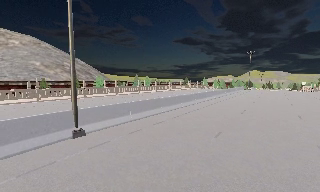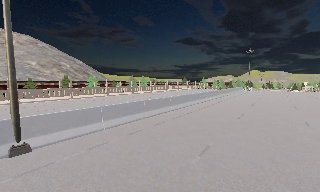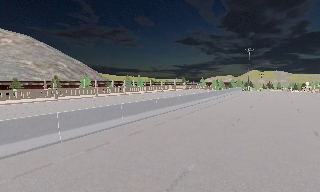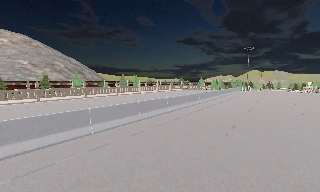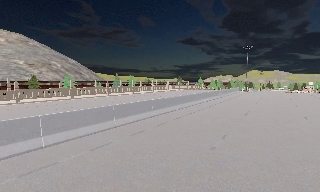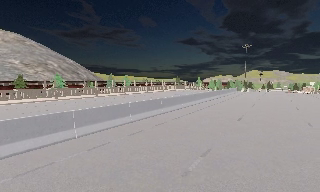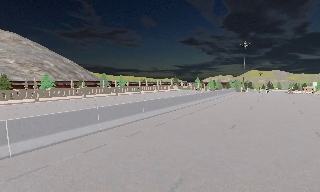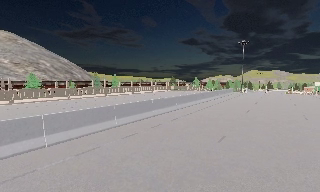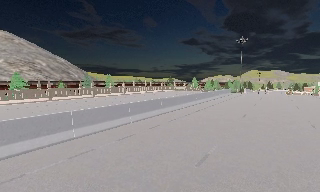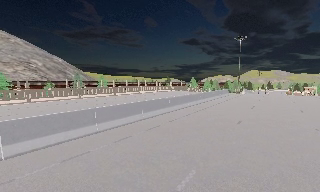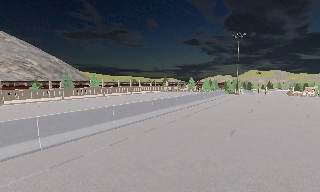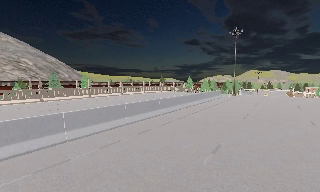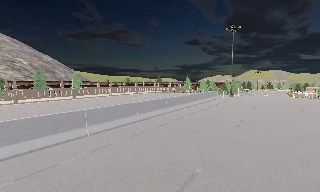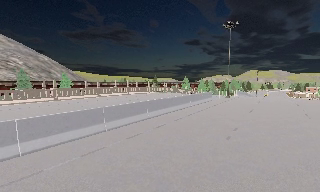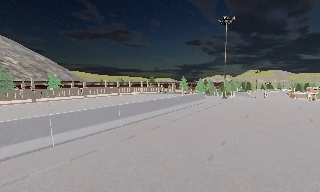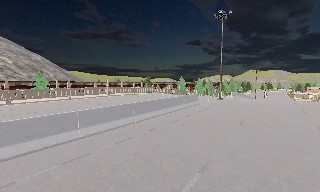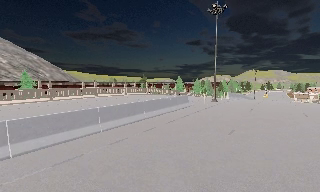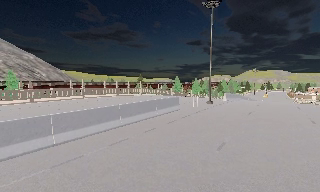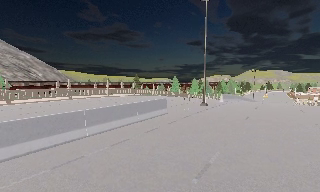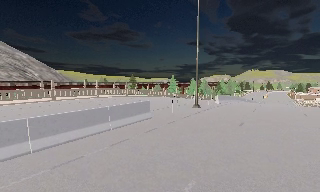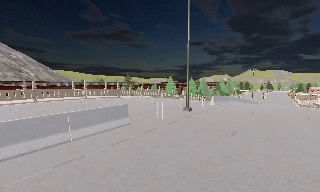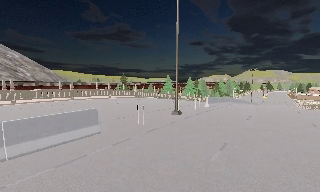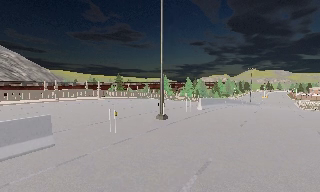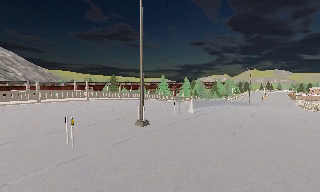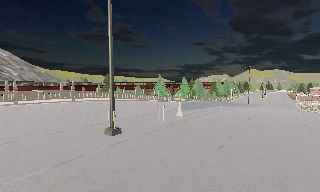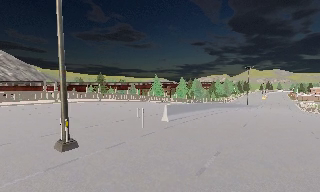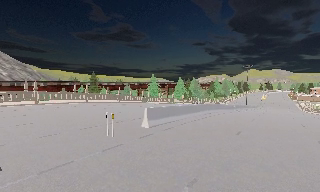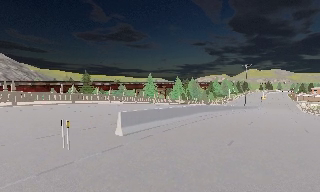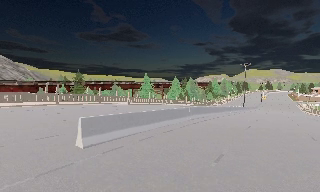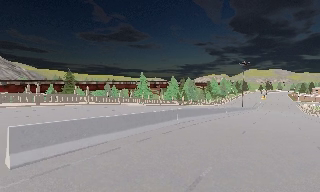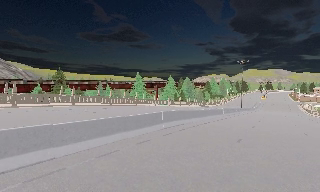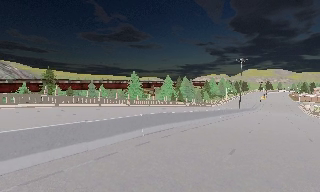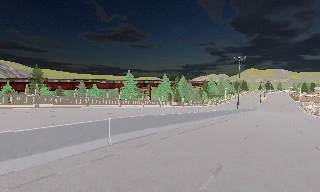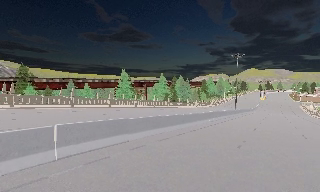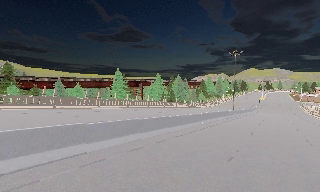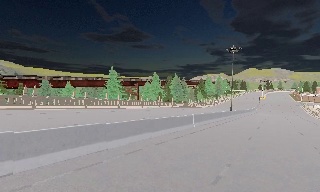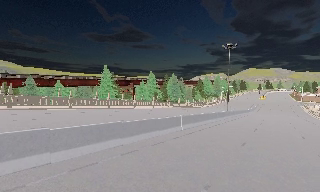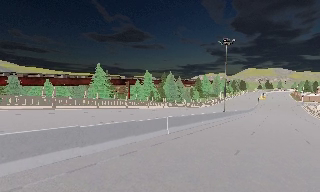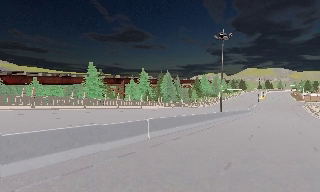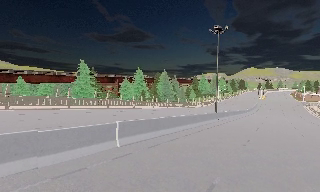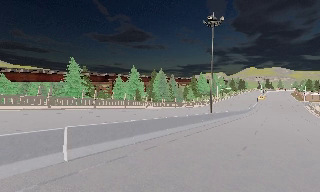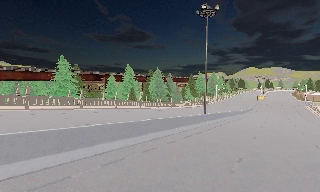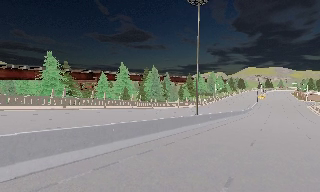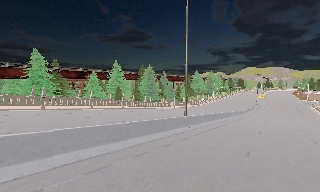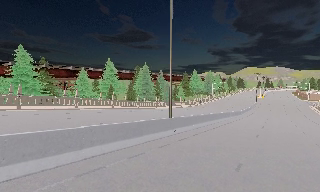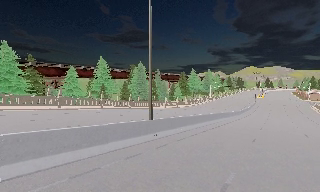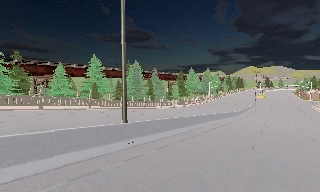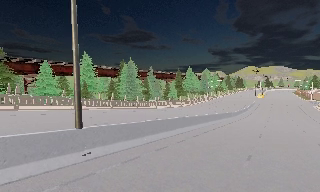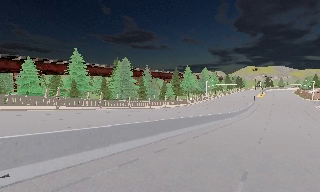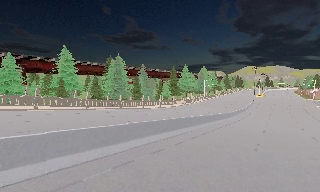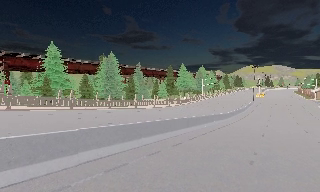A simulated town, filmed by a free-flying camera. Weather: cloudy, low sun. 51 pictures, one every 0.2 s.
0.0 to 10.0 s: The camera travels forward and to its right, about 110 m, so what stands in front looms larger.
The film runs forward here.
